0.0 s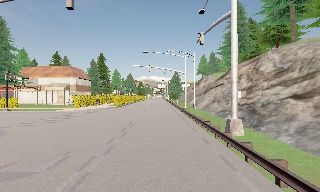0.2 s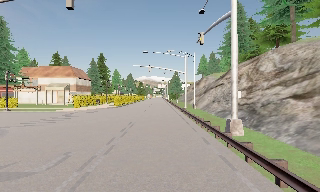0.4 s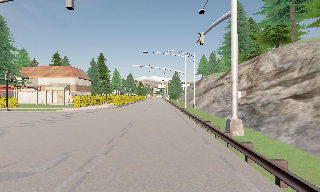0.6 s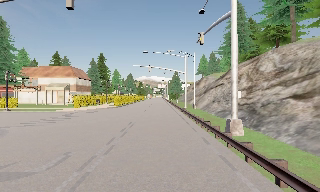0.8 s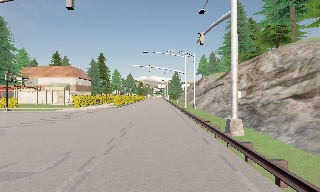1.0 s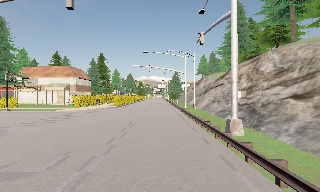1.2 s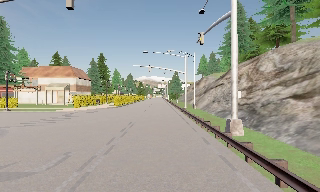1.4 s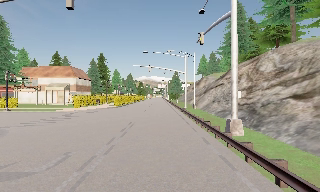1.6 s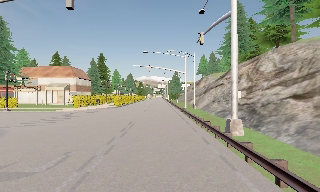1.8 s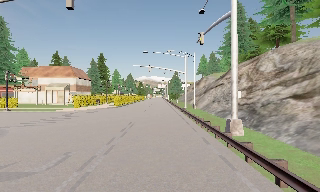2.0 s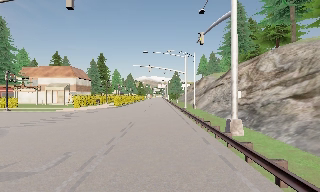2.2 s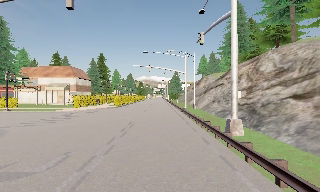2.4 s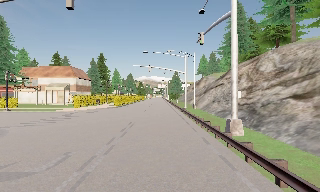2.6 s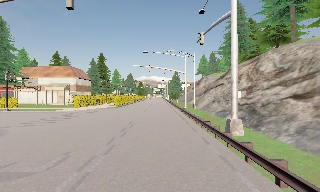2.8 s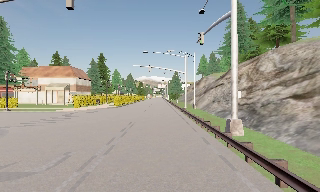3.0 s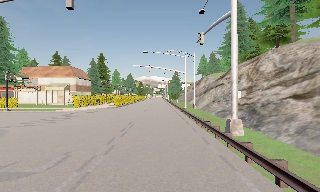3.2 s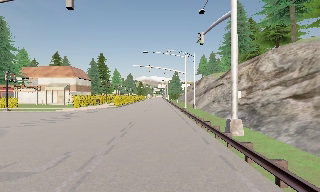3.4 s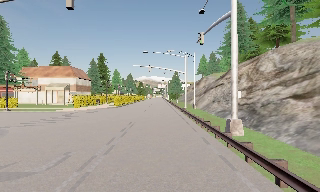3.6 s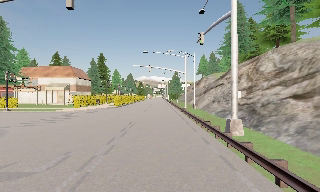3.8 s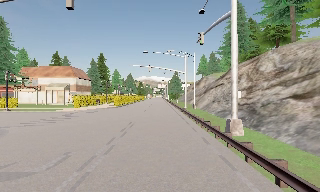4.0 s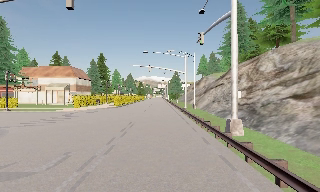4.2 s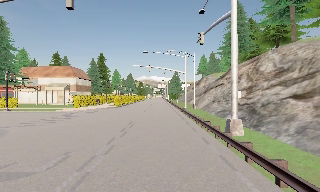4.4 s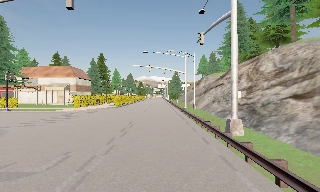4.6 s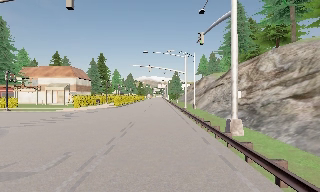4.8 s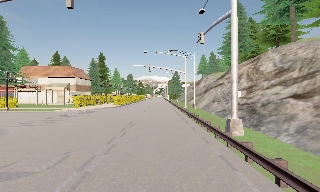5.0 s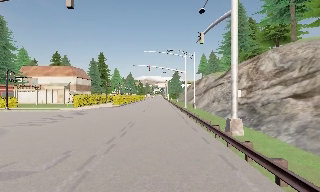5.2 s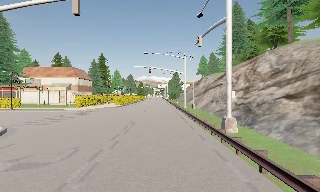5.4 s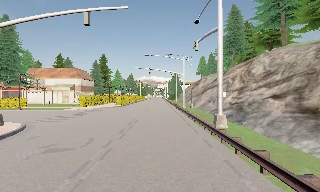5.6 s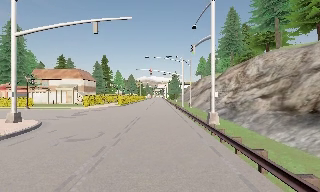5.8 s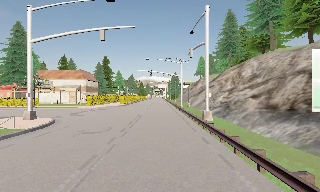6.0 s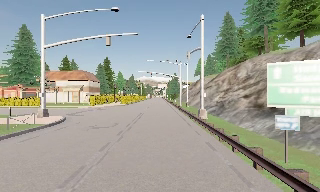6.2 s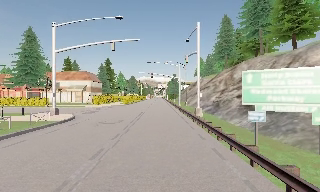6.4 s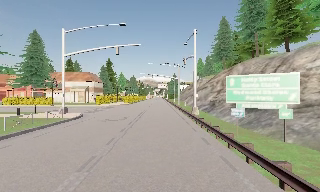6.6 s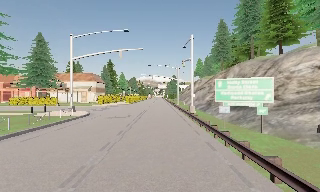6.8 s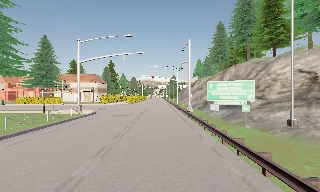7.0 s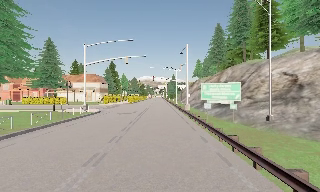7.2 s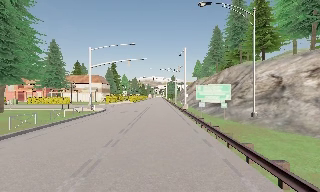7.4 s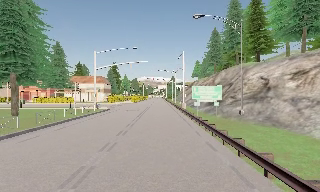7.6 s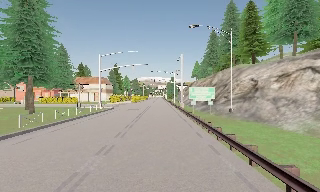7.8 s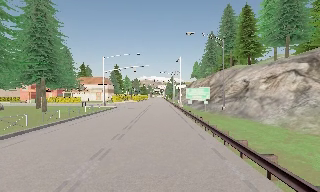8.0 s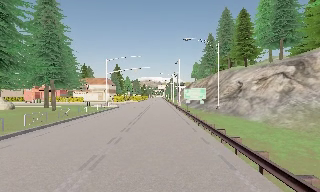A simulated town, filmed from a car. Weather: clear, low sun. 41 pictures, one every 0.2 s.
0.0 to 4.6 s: The camera keeps its place and its aim.
4.6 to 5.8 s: The camera travels backward, about 4 m, so what stands in front gets smaller. It gains speed.
5.8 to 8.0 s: The camera travels backward, about 16 m, so what stands in front gets smaller.
The film runs backward here.
